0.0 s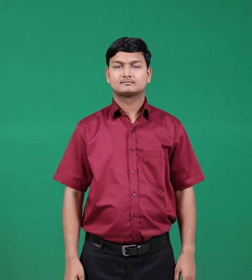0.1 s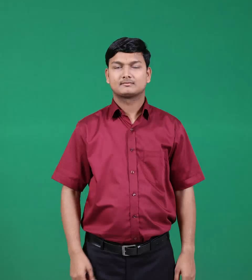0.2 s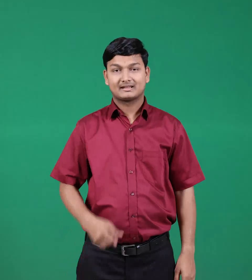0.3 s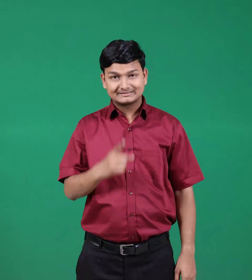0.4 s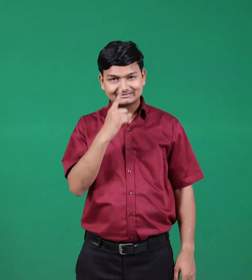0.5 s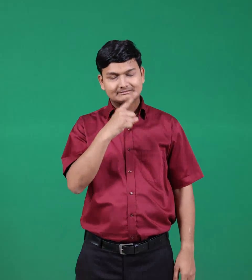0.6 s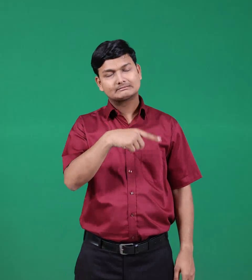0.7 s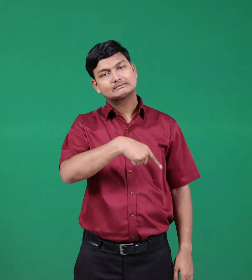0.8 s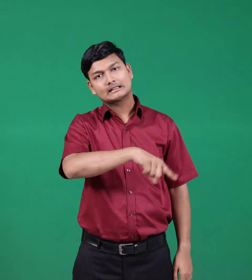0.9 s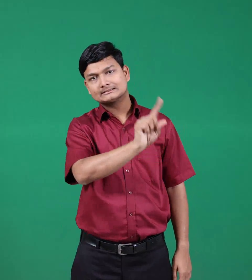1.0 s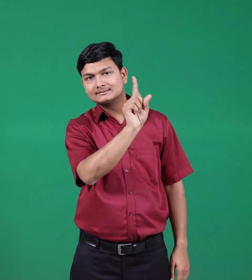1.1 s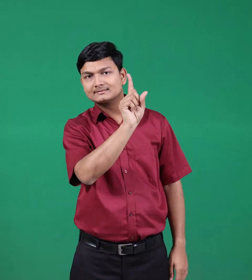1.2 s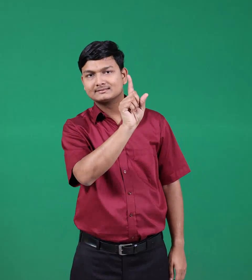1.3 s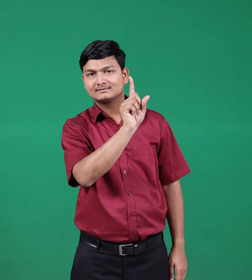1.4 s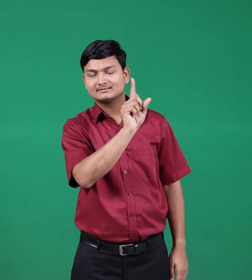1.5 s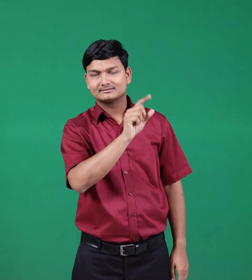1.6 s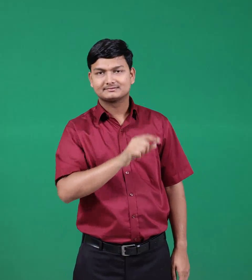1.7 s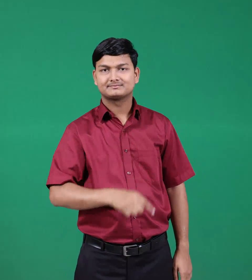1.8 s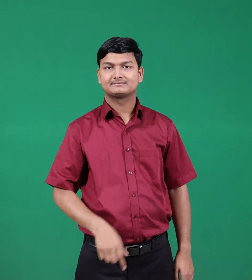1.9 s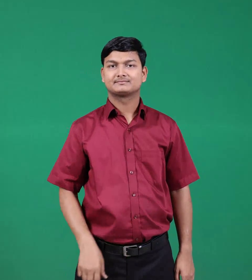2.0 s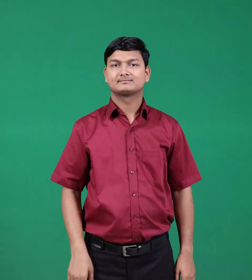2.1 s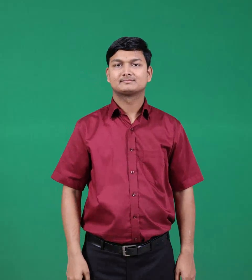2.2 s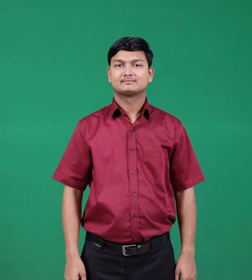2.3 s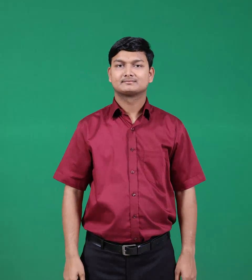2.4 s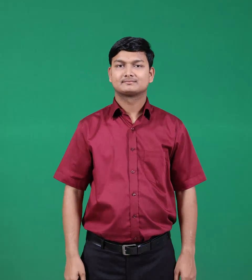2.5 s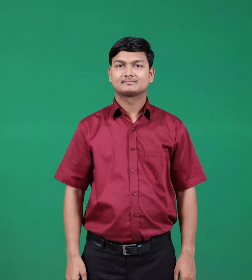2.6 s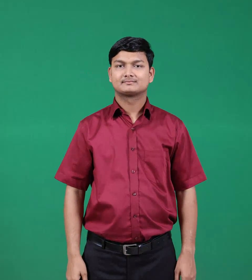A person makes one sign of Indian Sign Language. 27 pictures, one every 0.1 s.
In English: herself
